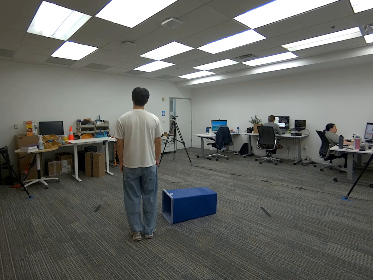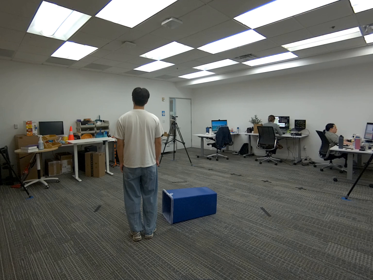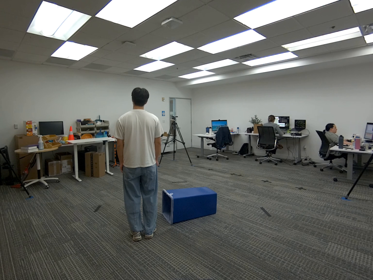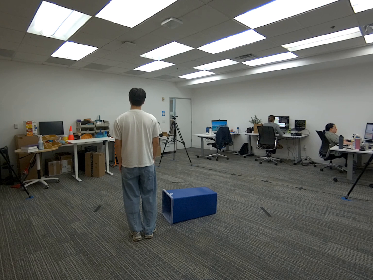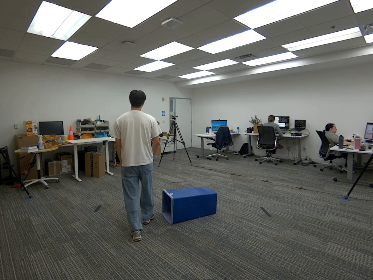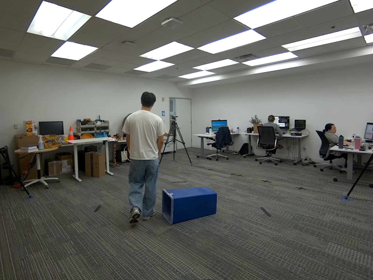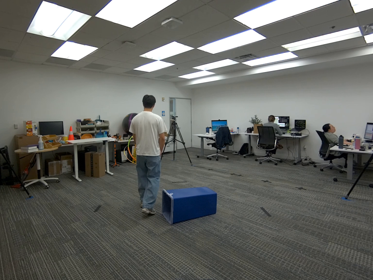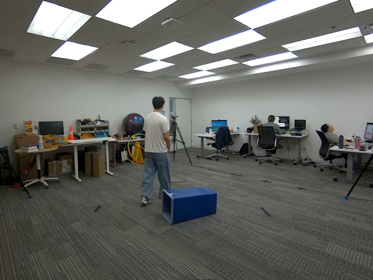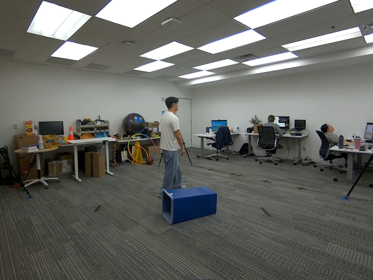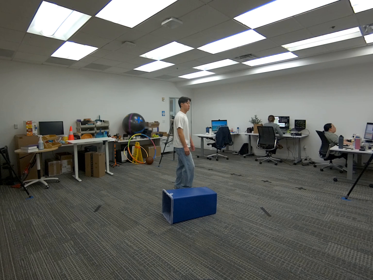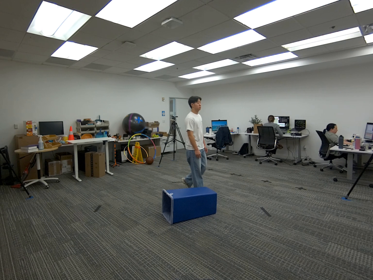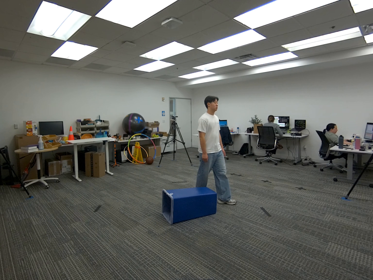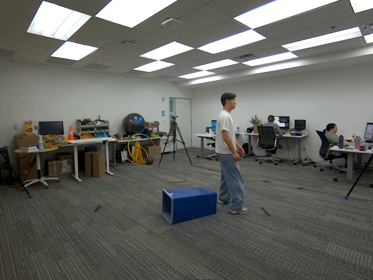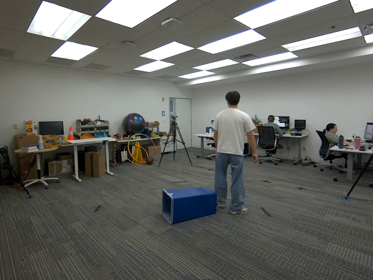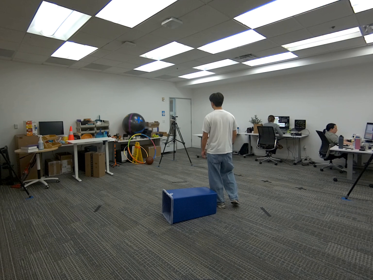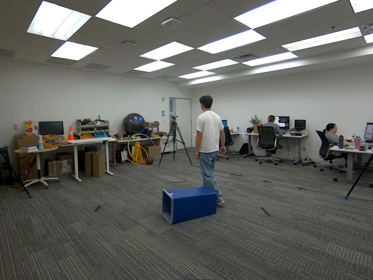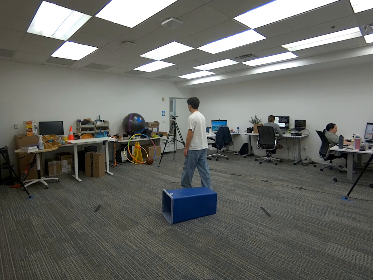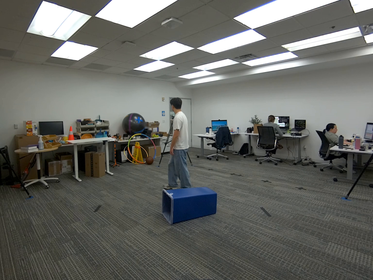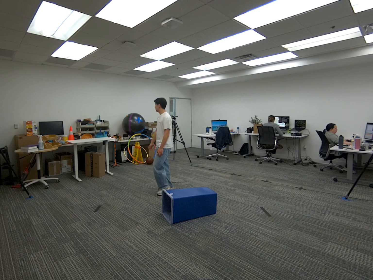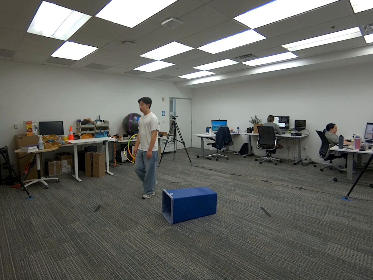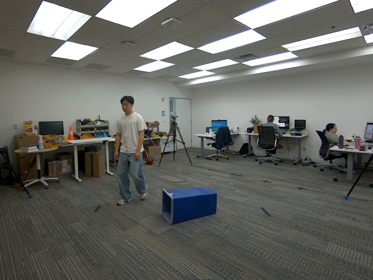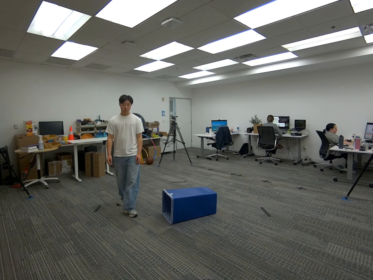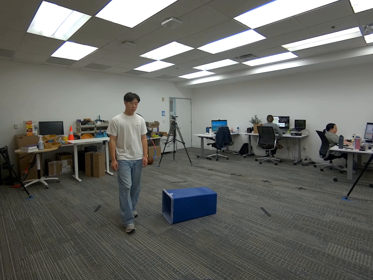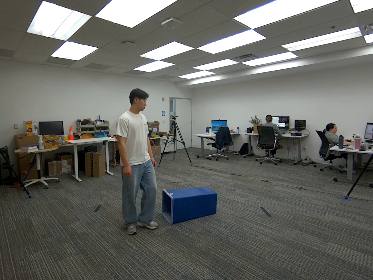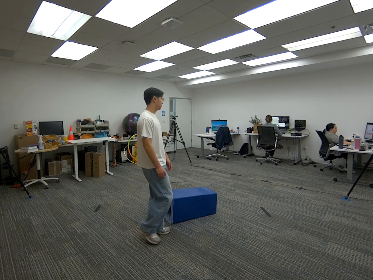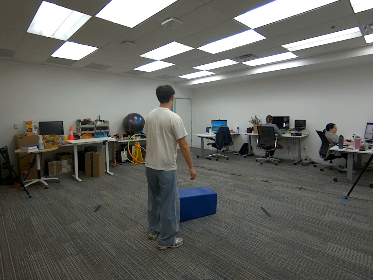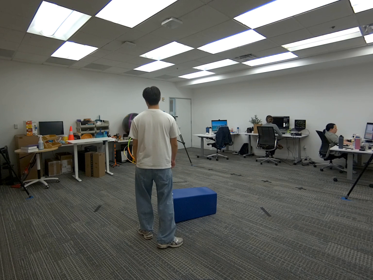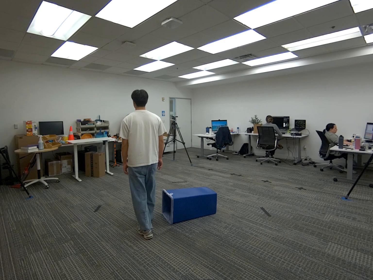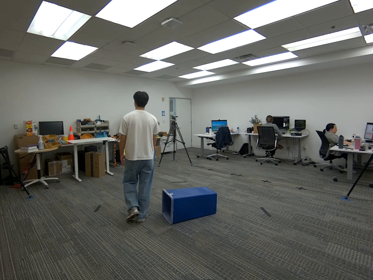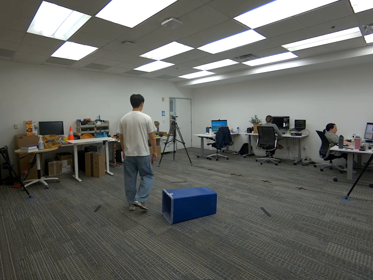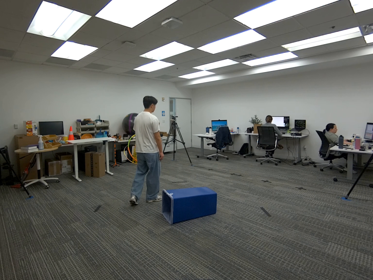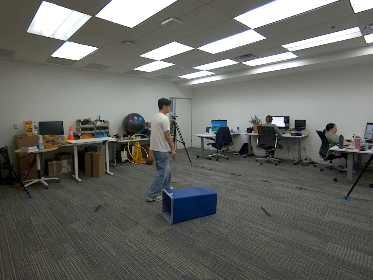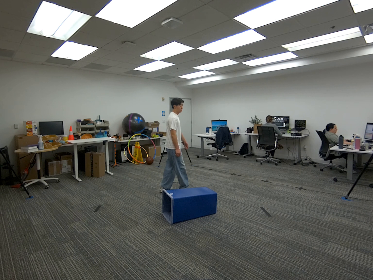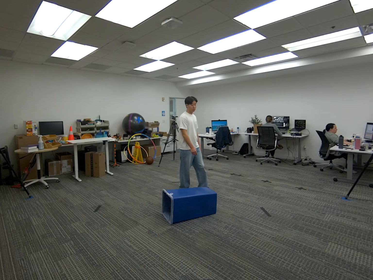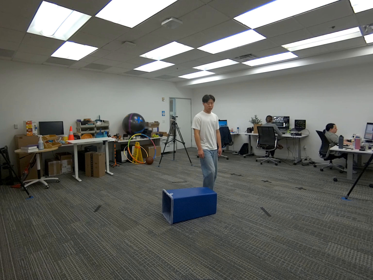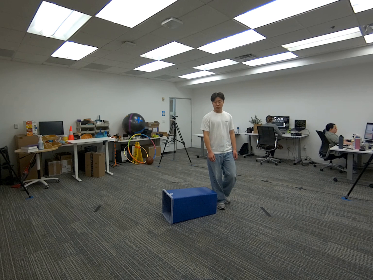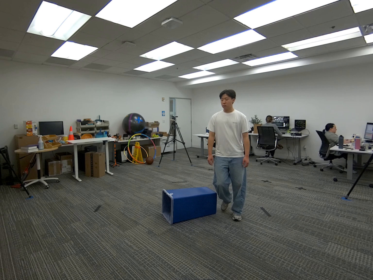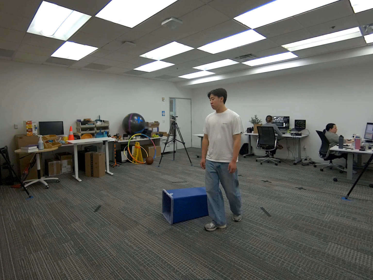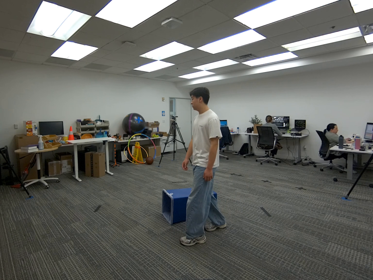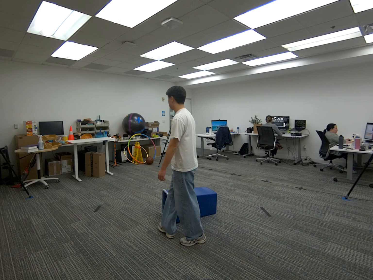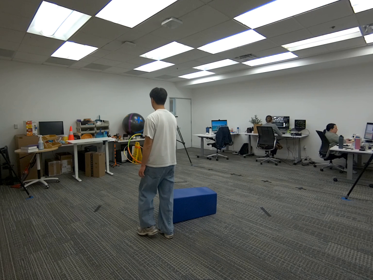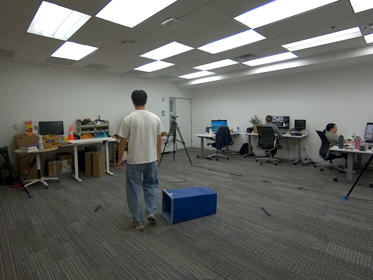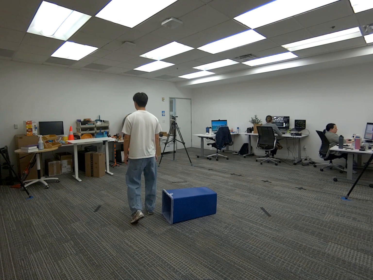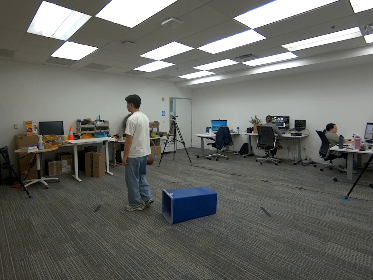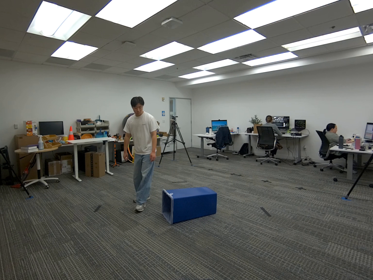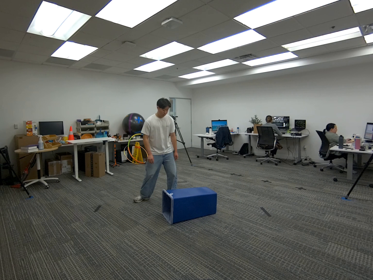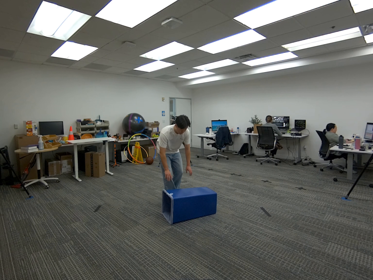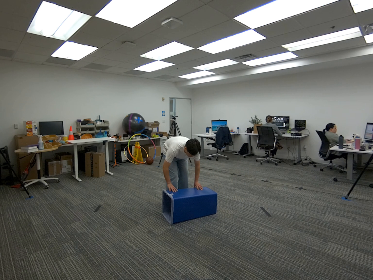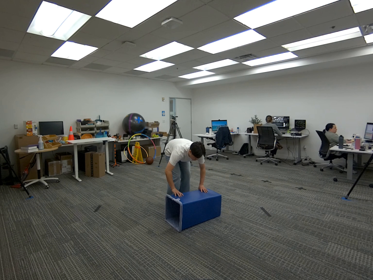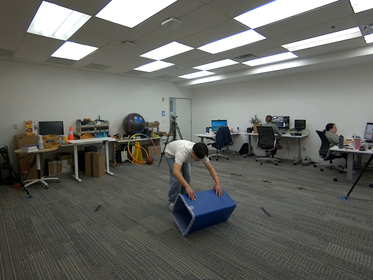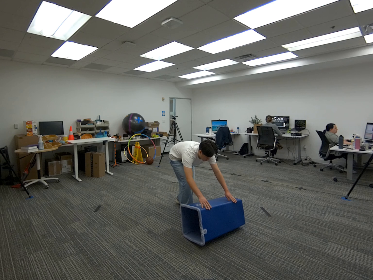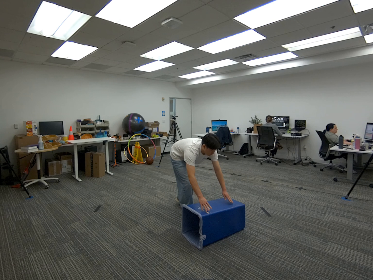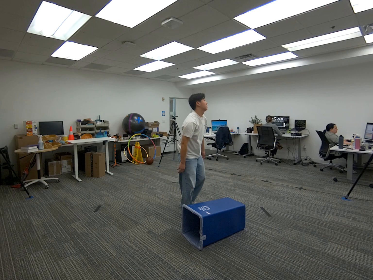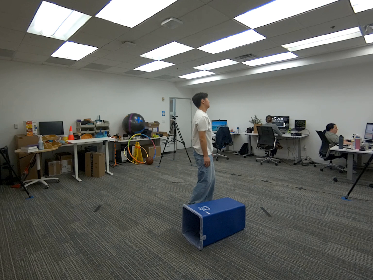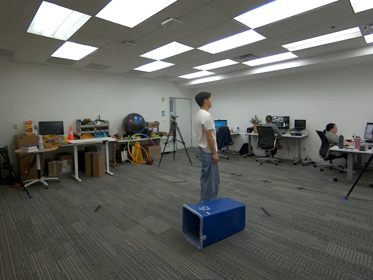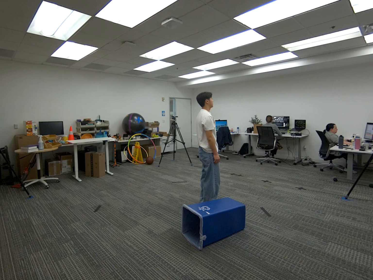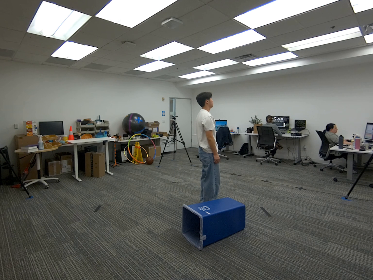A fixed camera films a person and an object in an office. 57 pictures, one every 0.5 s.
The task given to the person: Walk over to the blue trash can and rotate the blue trash can 90°.
